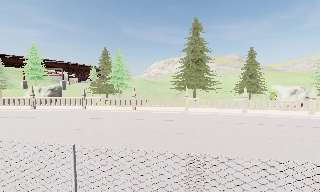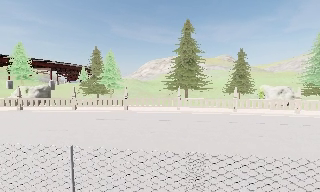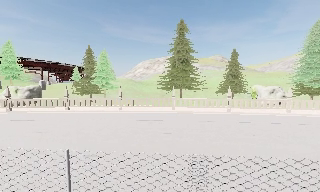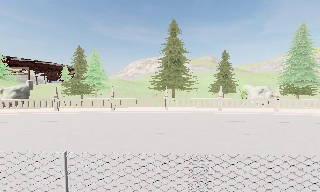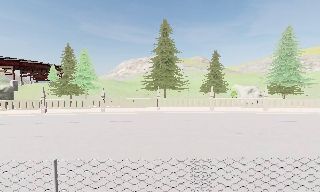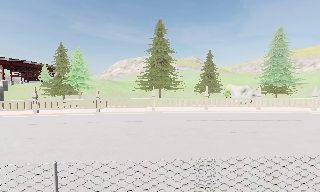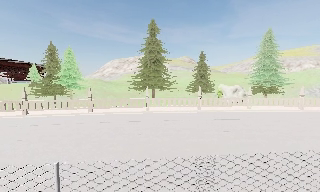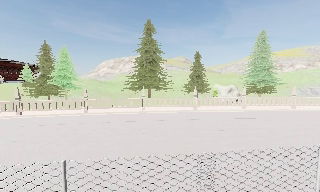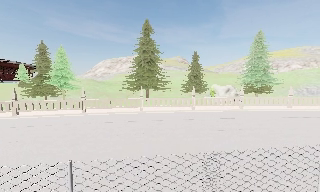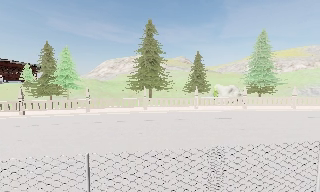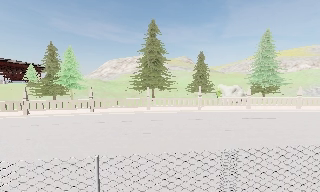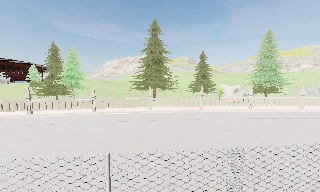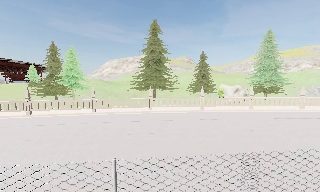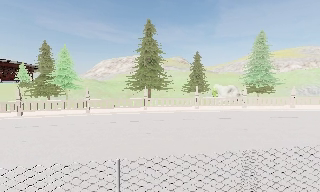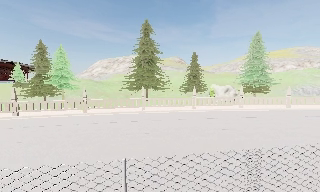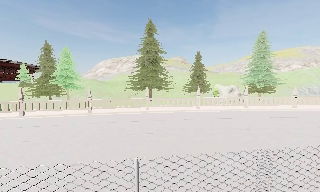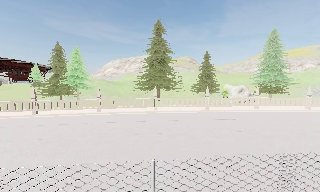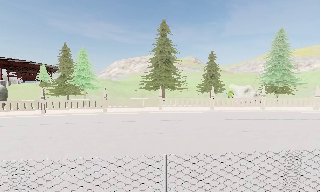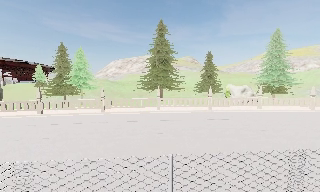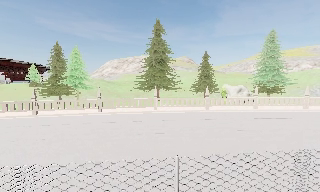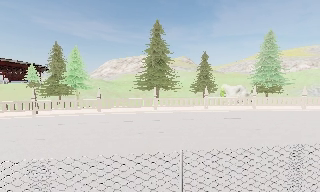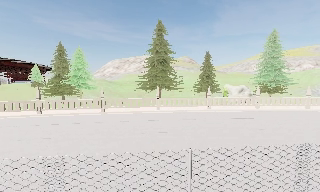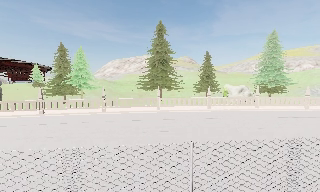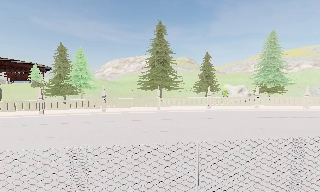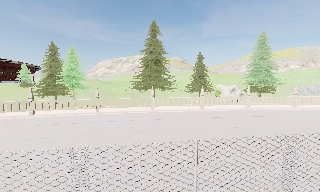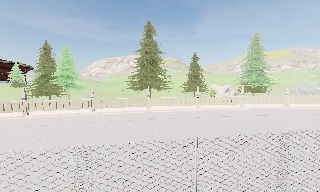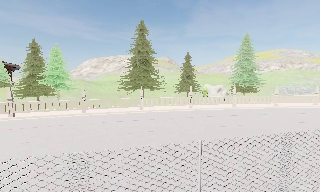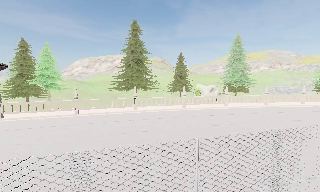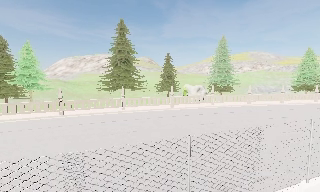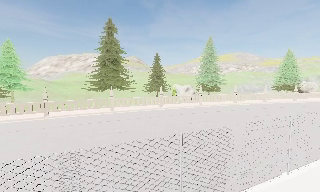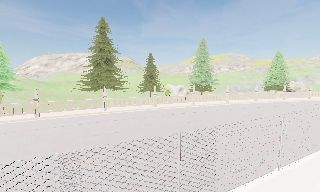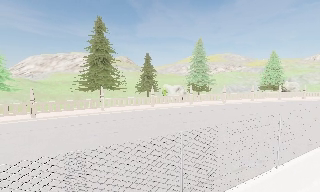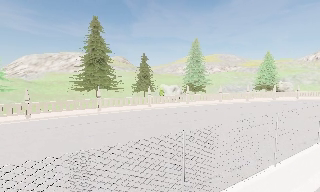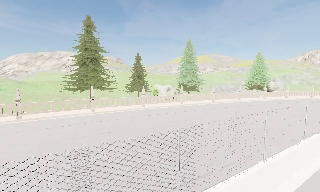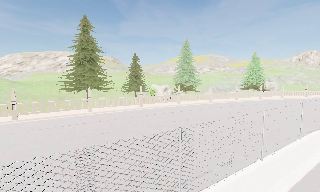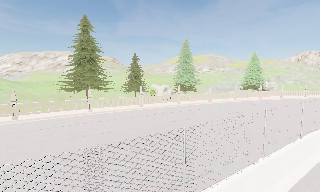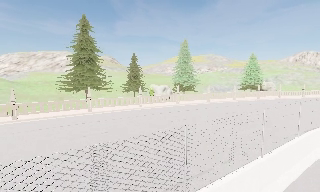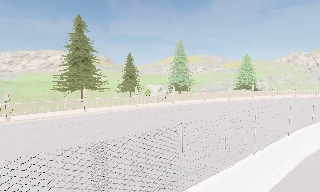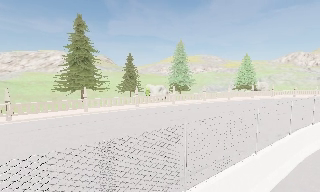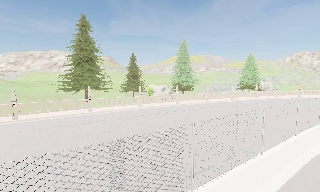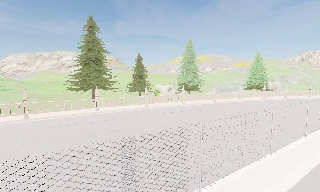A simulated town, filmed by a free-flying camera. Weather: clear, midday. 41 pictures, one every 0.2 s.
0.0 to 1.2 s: The scene slides to the left, as the camera pans about 15 degrees to its right. It travels to its left, about 0.5 m.
1.2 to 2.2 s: The camera shifts only a little, or ends up much as it began.
2.2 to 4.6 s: The camera travels to its left, about 1 m, so close, fixed things drift to the right.
4.6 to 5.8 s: The camera pans to its right, which is clockwise from overhead, by about 20 degrees. It travels to its left, about 0.5 m.
5.8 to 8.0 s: The camera travels to its left and backward, about 1 m.
The film runs backward here.
